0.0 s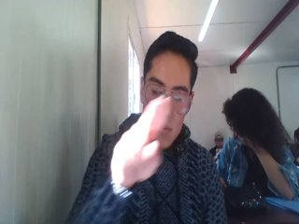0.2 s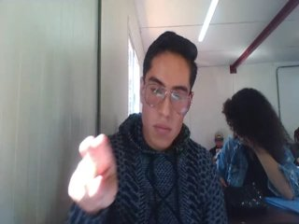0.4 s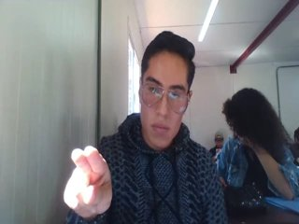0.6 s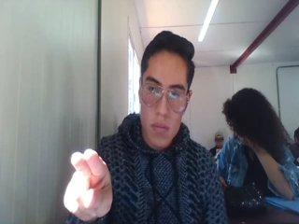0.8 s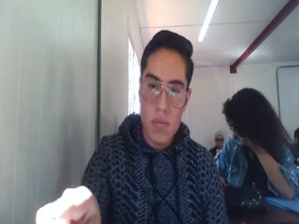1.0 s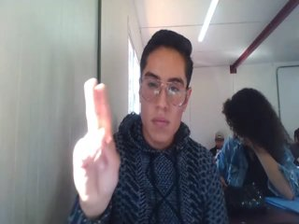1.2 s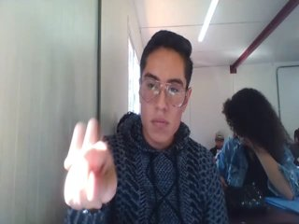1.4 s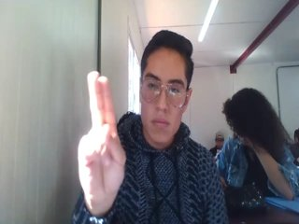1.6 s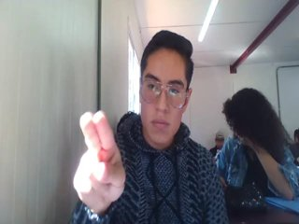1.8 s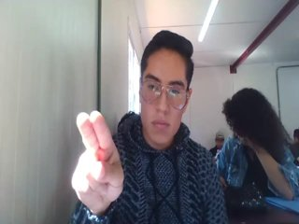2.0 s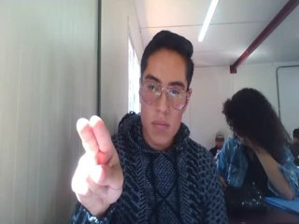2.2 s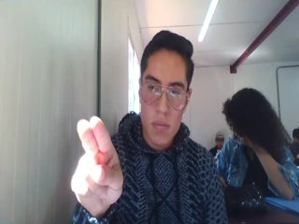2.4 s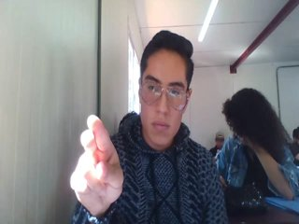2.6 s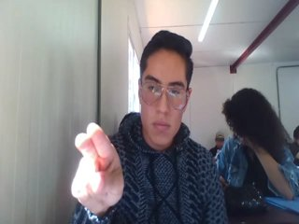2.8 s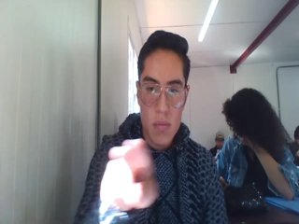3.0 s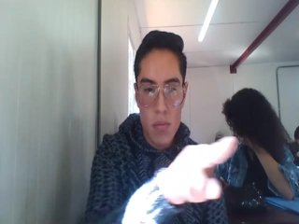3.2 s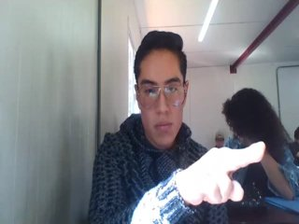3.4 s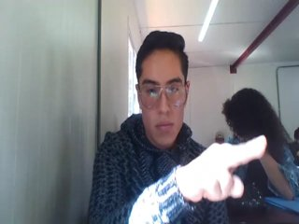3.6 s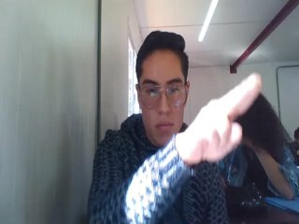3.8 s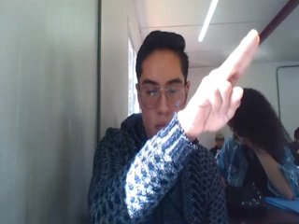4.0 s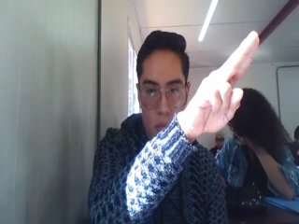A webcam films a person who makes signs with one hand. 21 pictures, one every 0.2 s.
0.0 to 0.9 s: Pointing with two fingers.
1.0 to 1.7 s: Double click with two fingers.
1.8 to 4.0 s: Pointing with two fingers.
